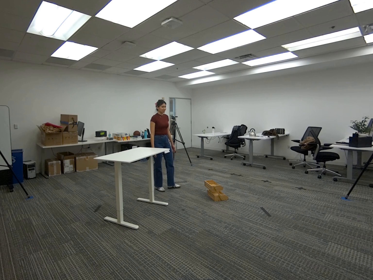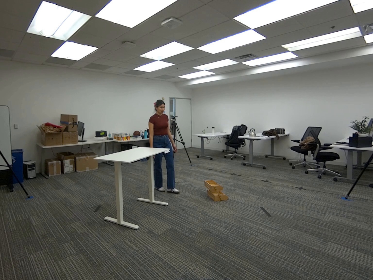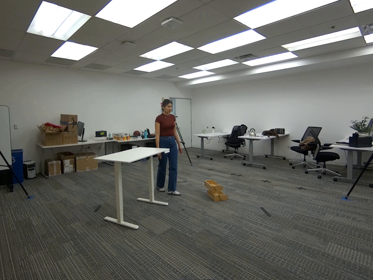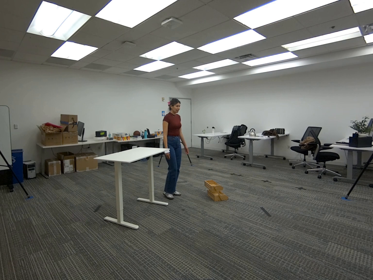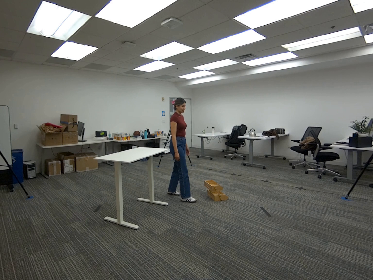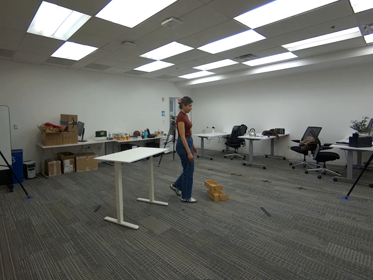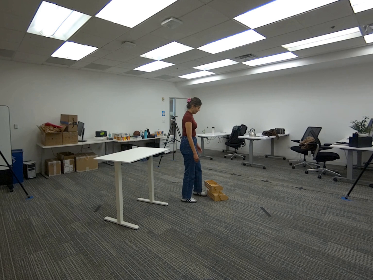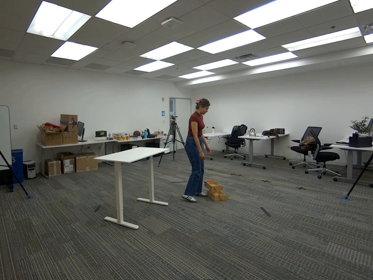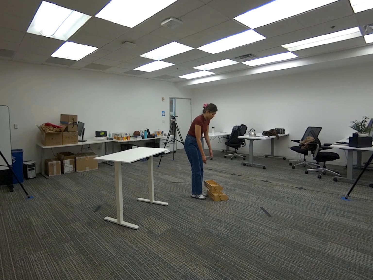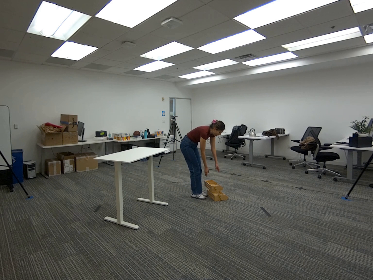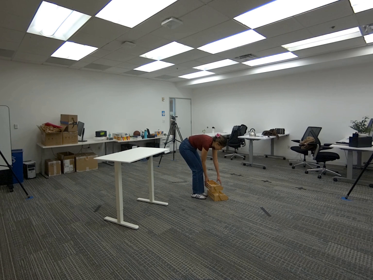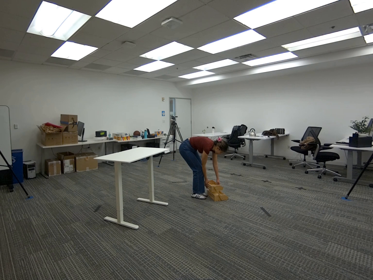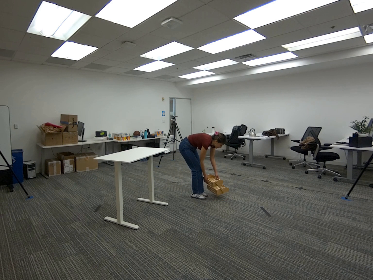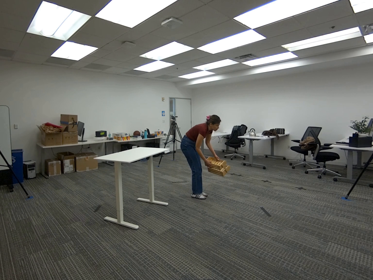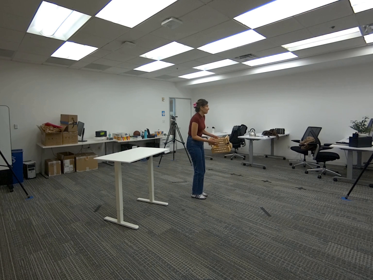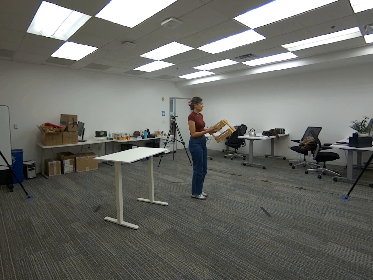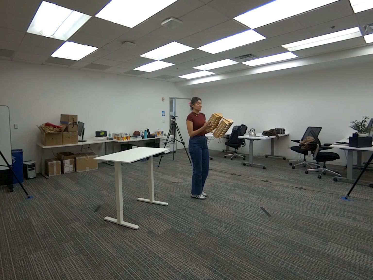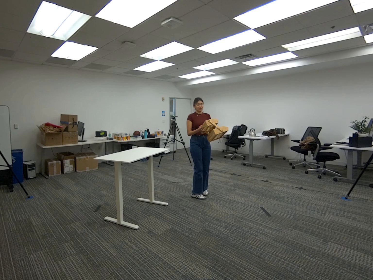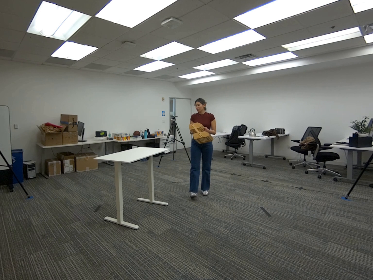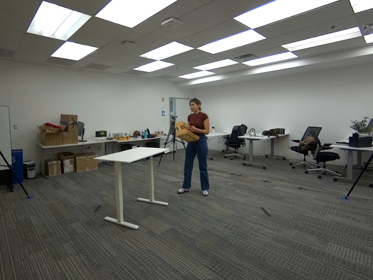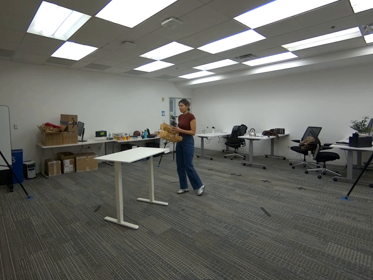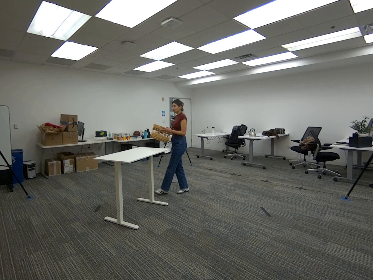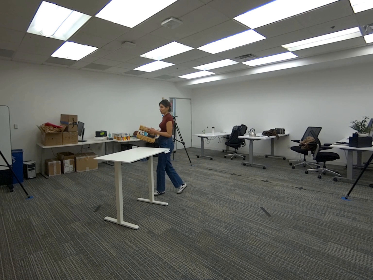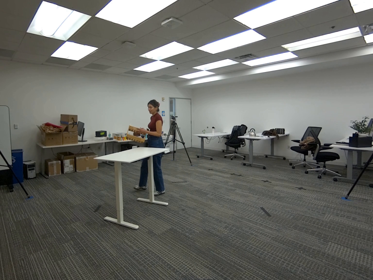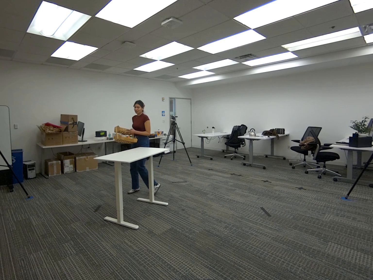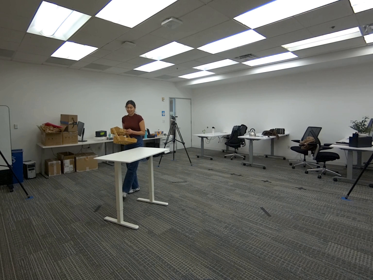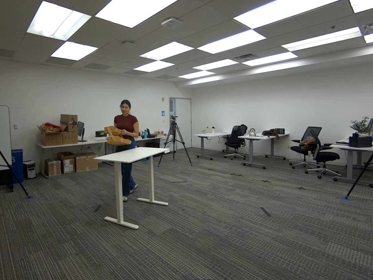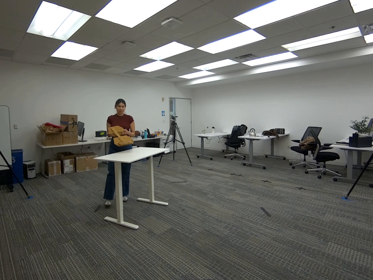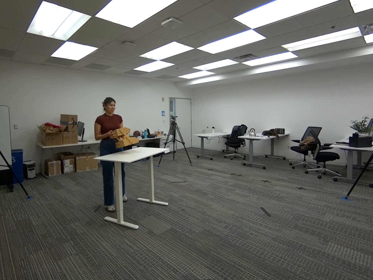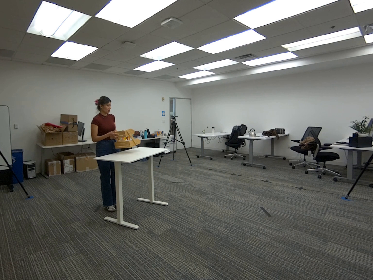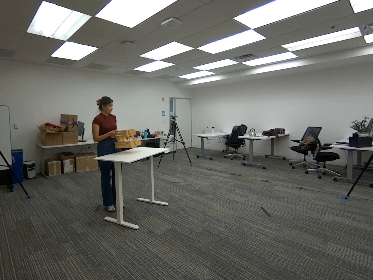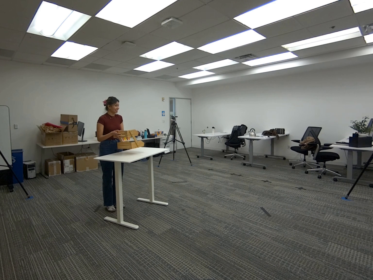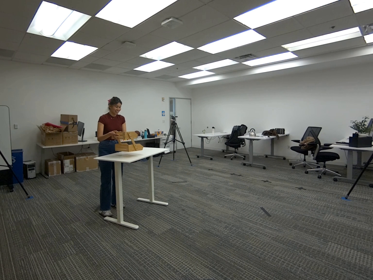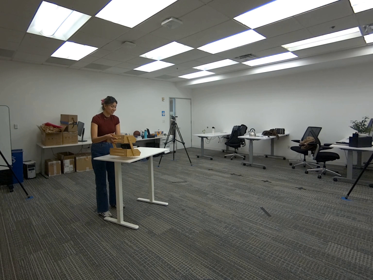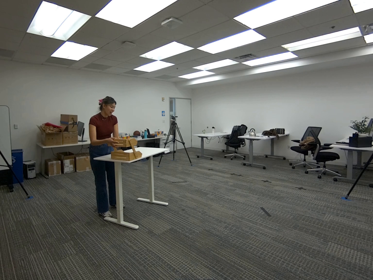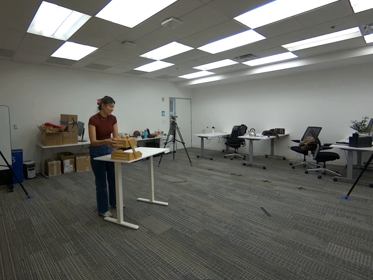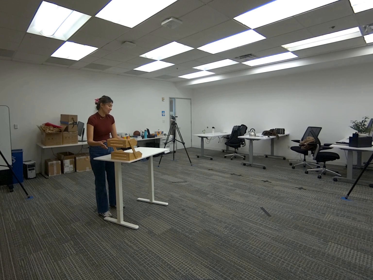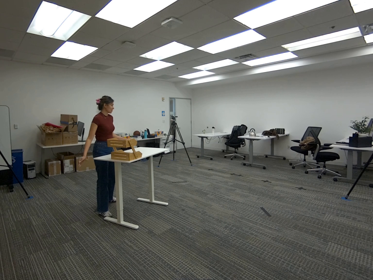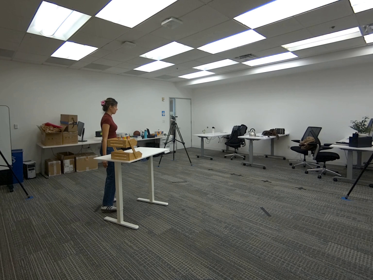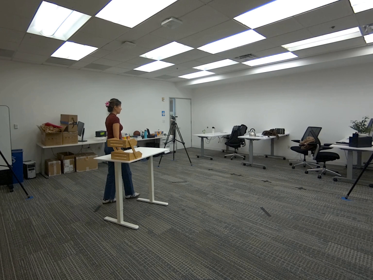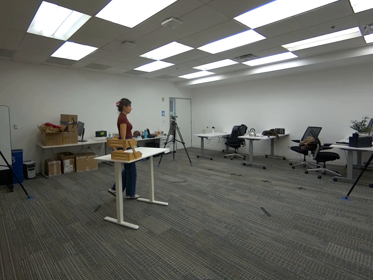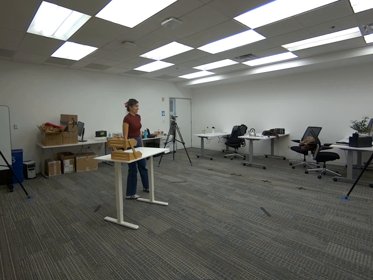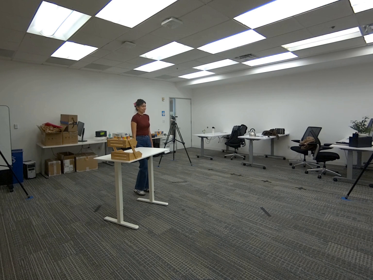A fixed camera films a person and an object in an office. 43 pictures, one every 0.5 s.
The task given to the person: Walk over to the wooden crate on the ground and pick up the wooden crate from the top shelf using both hands and place on the white desk.
